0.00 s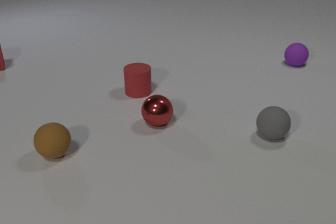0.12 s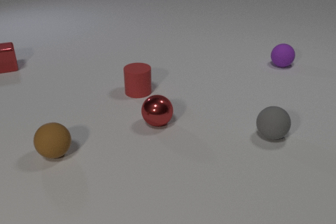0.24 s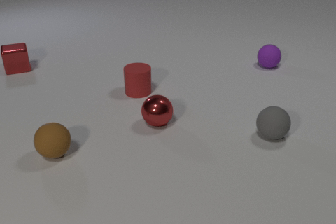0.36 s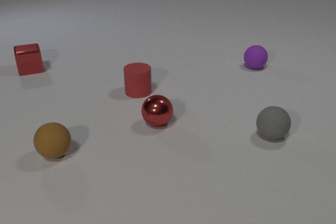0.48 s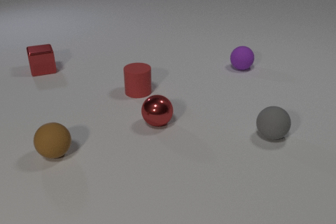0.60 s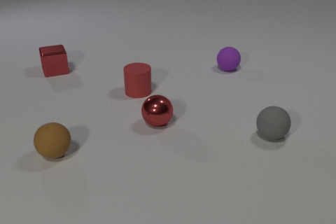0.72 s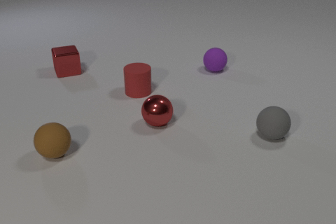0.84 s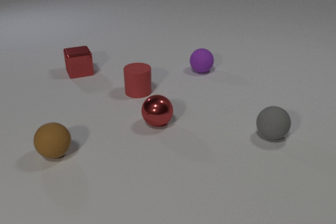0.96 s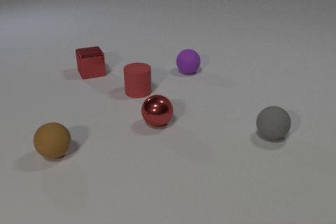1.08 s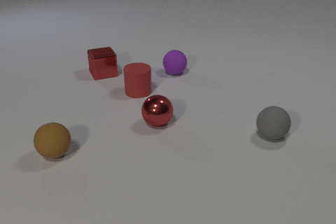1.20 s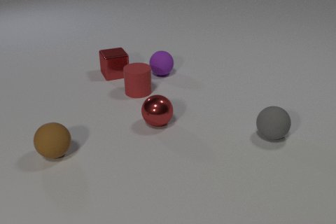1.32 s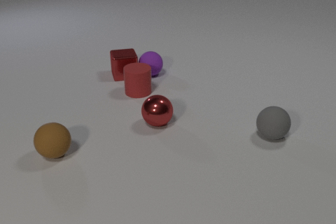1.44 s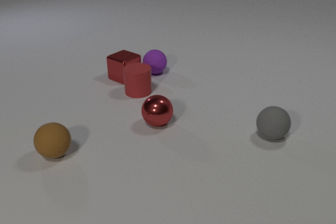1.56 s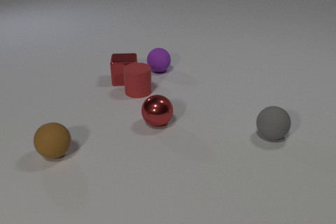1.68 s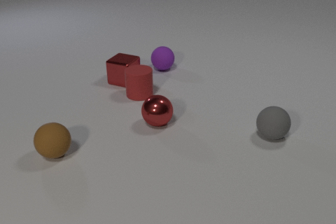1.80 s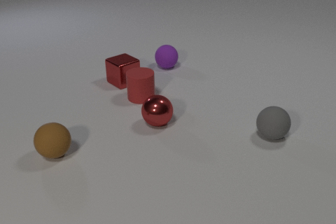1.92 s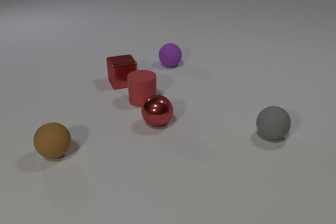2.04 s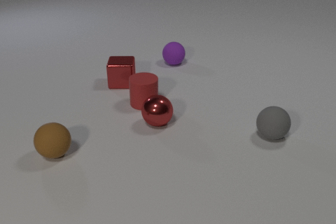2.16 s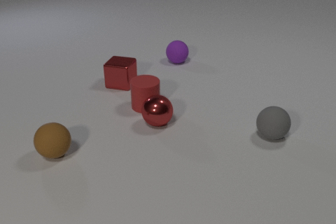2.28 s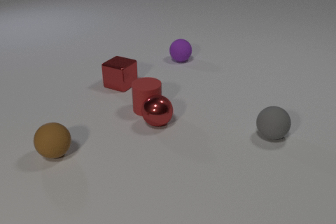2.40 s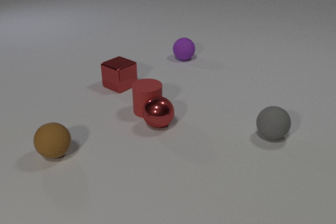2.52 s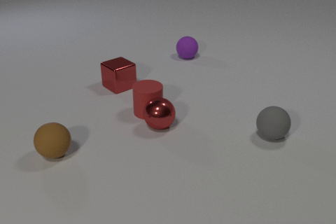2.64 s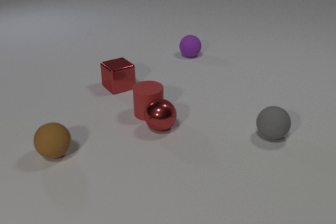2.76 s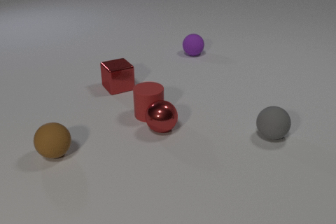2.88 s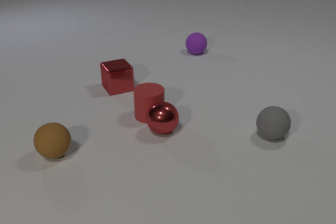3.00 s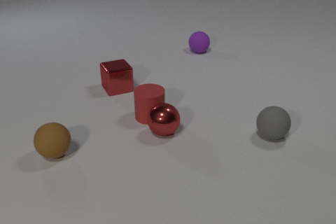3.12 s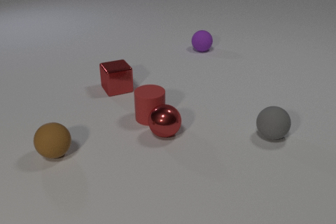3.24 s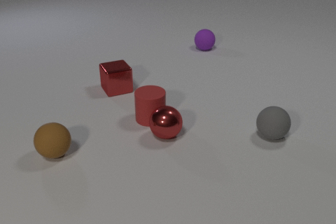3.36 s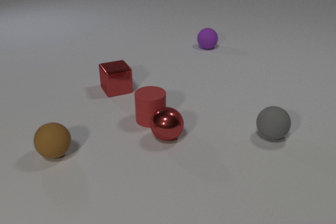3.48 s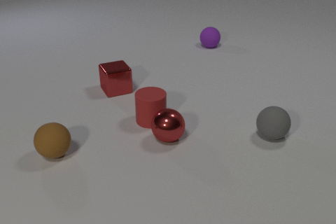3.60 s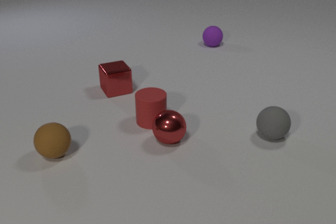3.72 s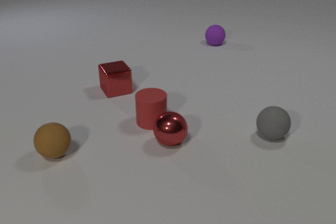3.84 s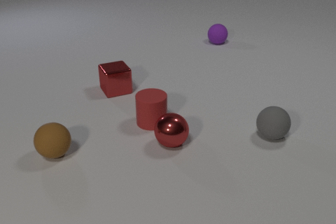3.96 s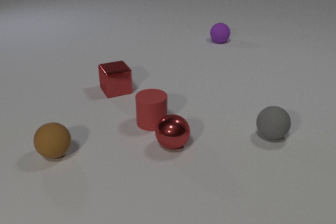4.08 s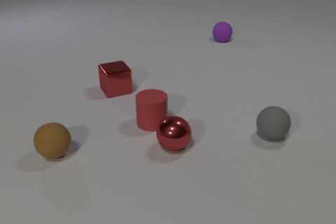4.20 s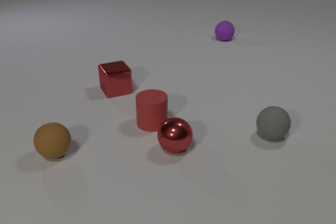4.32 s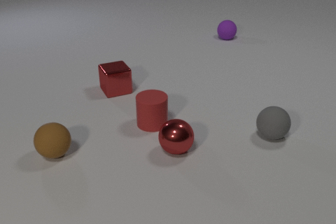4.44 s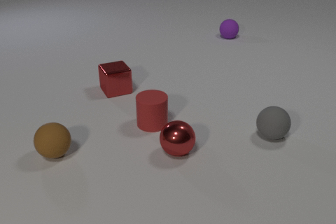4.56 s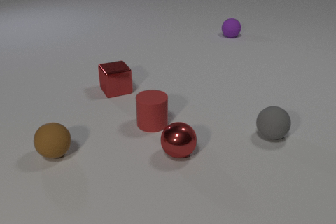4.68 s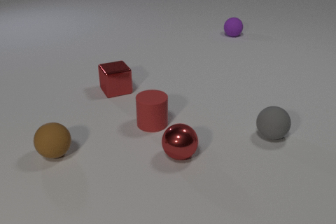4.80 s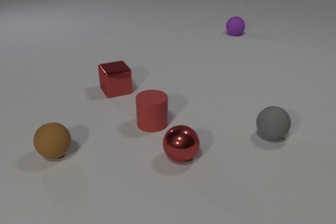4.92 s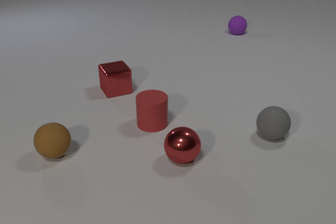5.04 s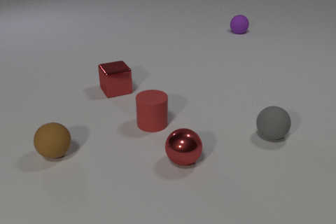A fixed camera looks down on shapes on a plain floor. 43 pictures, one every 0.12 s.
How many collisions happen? 3.
What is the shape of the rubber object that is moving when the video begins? sphere.
Are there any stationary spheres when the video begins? yes.
0.00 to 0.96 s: The red metal cube slides to the right and toward the camera. The purple rubber sphere rolls to the left.
0.96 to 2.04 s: The red metal cube slides to the right and toward the camera. The purple rubber sphere rolls away from the camera and to the left. The red rubber cylinder slides toward the camera. The red metal cube and the purple rubber sphere collide. The red metal cube and the red rubber cylinder collide.
2.04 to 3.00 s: The red metal cube slides toward the camera. The purple rubber sphere rolls away from the camera and to the right. The red rubber cylinder slides toward the camera. The red metal sphere rolls toward the camera. The red rubber cylinder and the red metal sphere collide.
3.00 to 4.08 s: The purple rubber sphere rolls away from the camera and to the right. The red rubber cylinder slides toward the camera. The red metal sphere rolls toward the camera.
4.08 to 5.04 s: The purple rubber sphere rolls away from the camera and to the right. The red metal sphere rolls toward the camera and to the right.
